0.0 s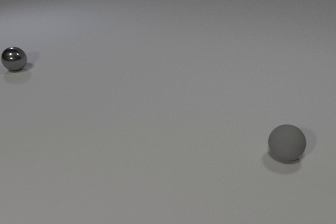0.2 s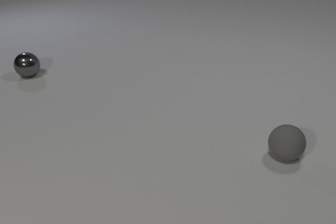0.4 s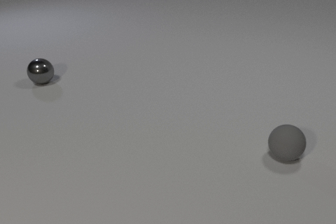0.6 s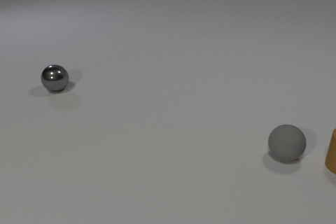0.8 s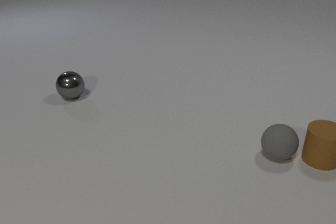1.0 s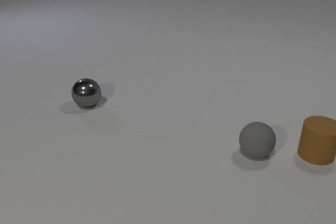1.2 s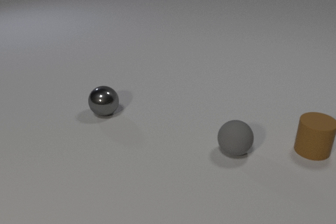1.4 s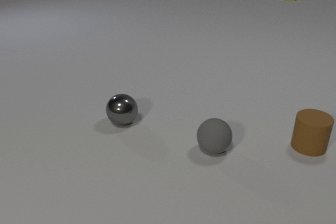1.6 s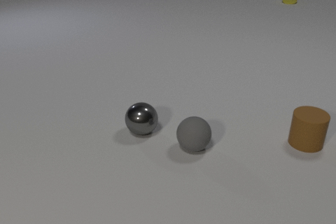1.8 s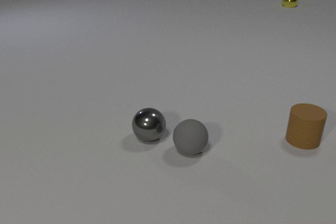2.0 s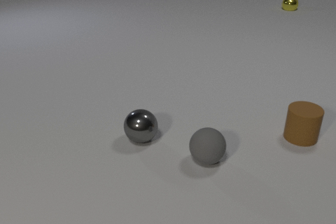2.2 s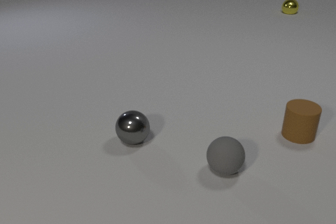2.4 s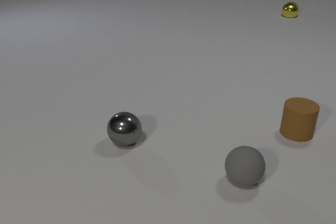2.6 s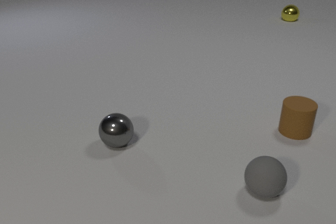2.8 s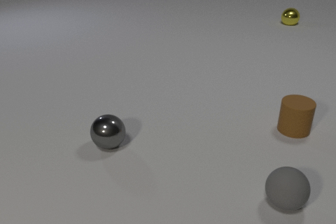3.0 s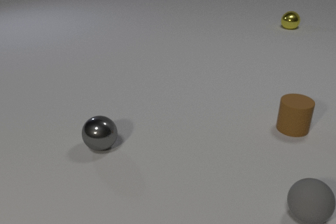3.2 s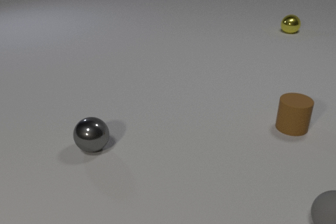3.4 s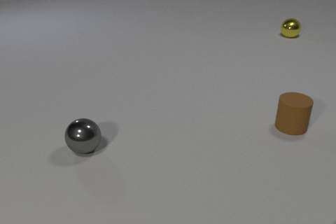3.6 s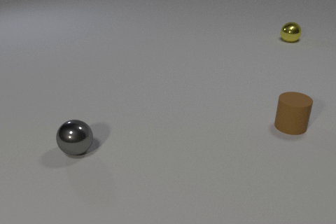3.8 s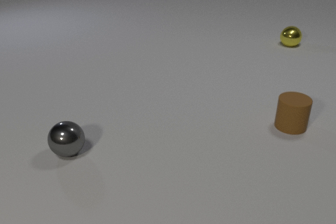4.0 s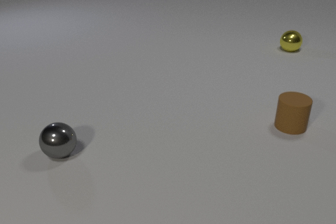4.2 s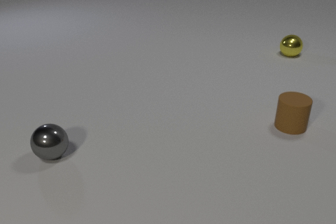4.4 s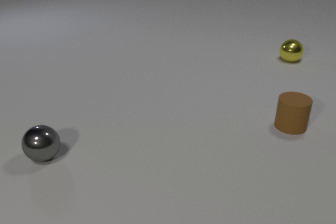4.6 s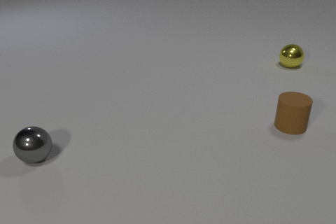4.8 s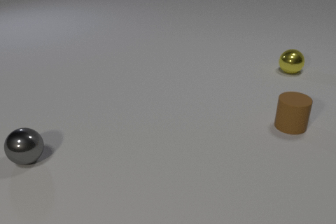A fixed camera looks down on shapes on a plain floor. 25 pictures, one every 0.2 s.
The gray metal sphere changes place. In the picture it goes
toward the camera.
The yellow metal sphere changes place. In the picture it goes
toward the camera.
0.0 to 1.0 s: The brown rubber cylinder comes in at the right edge, slides to the left. The gray rubber sphere rolls to the left. The gray metal sphere rolls toward the camera and to the right. The brown rubber cylinder and the gray rubber sphere collide.
1.0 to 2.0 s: The brown rubber cylinder slides away from the camera and to the left. The gray rubber sphere rolls to the left and toward the camera. The yellow metal sphere comes in at the top edge, rolls toward the camera. The gray metal sphere rolls toward the camera and to the right. The gray rubber sphere and the gray metal sphere collide.
2.0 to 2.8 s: The brown rubber cylinder slides away from the camera and to the left. The gray rubber sphere rolls to the right and toward the camera. The yellow metal sphere rolls toward the camera. The gray metal sphere rolls to the left.
2.8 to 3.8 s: The brown rubber cylinder moves, and ends about where it began. The gray rubber sphere rolls to the right, leaves at the right edge. The yellow metal sphere rolls toward the camera. The gray metal sphere rolls to the left.
3.8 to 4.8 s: The yellow metal sphere rolls toward the camera. The gray metal sphere rolls to the left.
What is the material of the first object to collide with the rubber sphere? rubber.
Are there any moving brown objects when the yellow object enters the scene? yes.
How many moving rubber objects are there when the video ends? 0.
